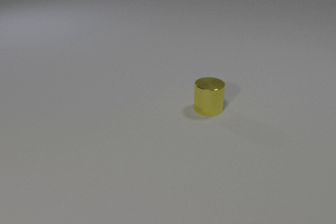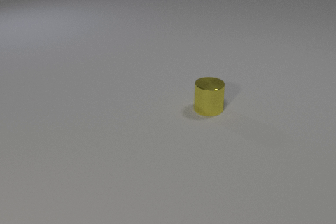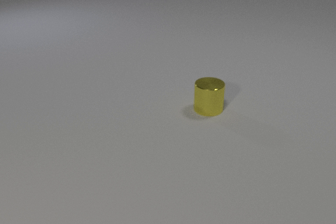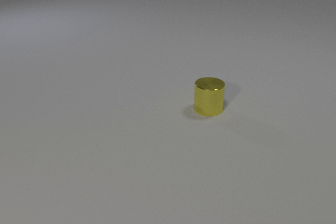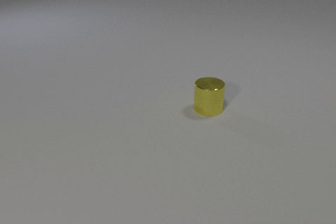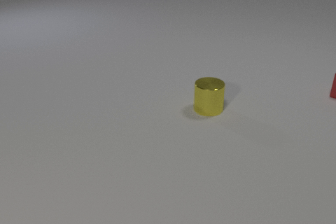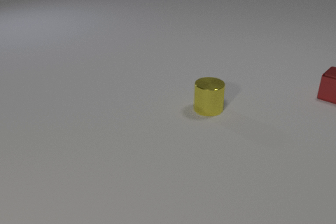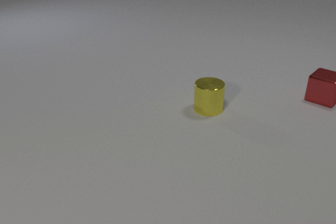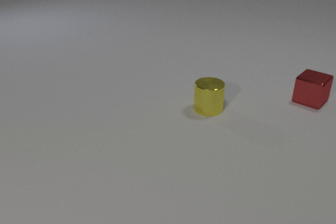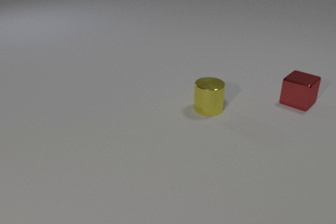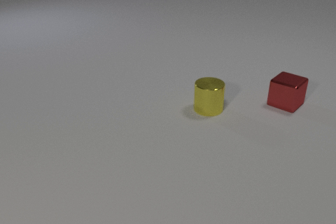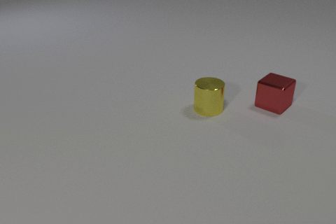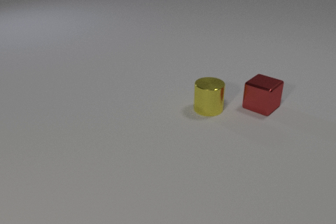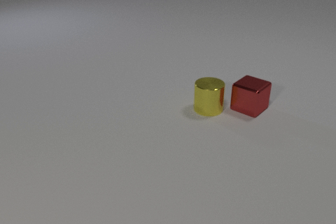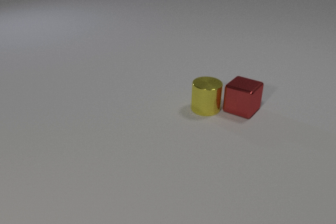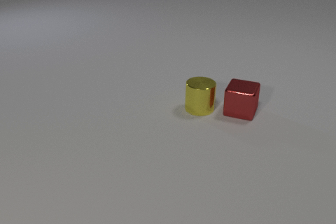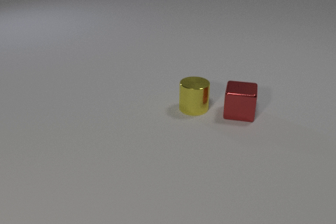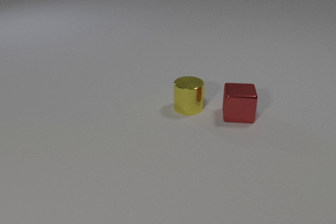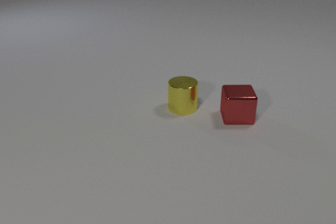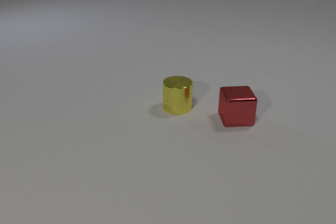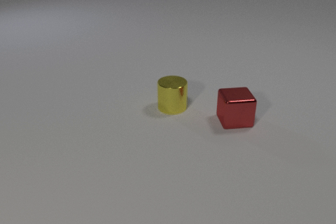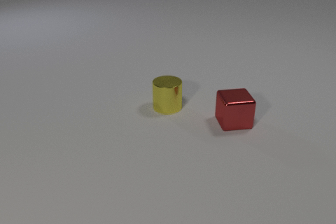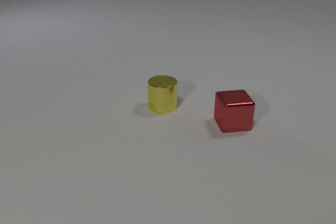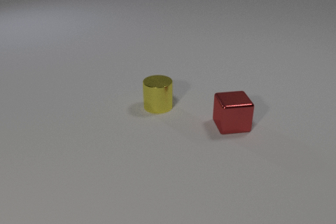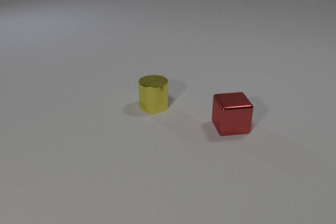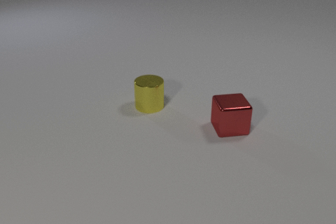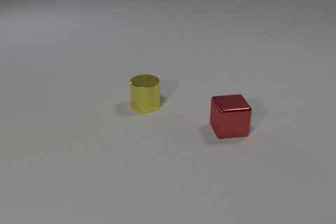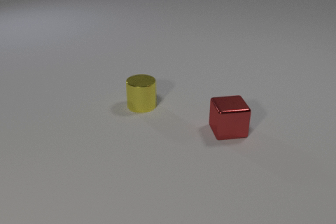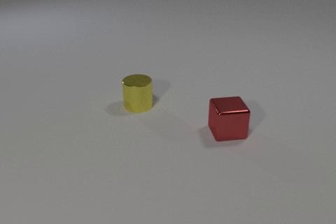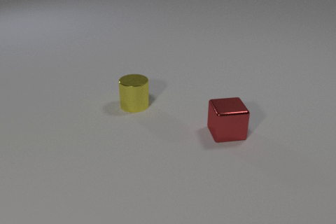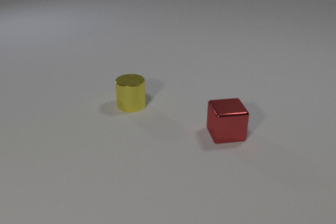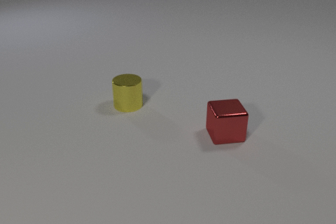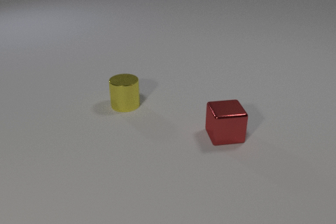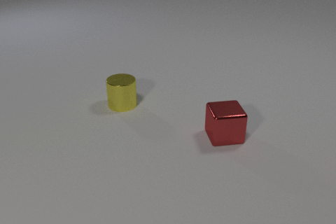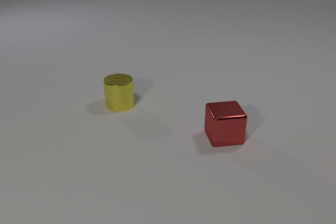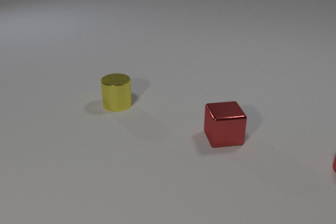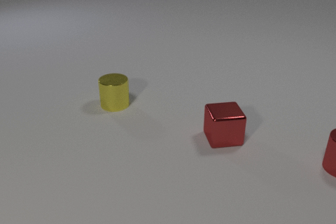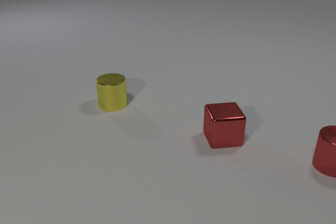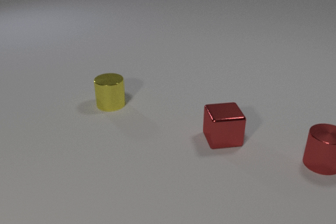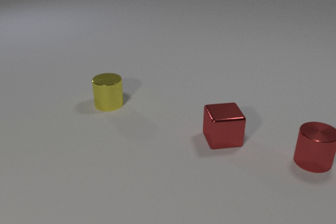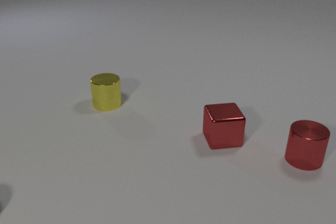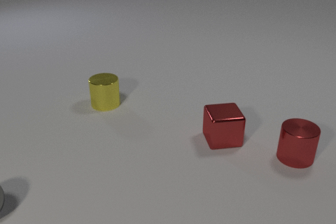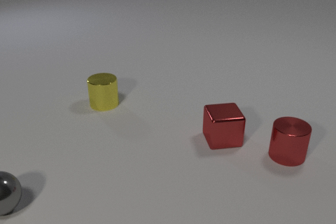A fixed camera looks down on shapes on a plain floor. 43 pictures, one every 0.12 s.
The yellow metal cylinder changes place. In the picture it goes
to the left.
The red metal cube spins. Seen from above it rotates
counterclockwise.
0.00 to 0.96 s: The red metal cube comes in at the right edge, slides to the left and toward the camera.
0.96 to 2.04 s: The red metal cube slides to the left and toward the camera, spins counterclockwise seen from above by about 30 degrees, its near face sliding to the right. The yellow metal cylinder slides to the left. The red metal cube and the yellow metal cylinder collide.
2.04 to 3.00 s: The red metal cube slides toward the camera. The yellow metal cylinder slides to the left.
3.00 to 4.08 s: The red metal cube slides toward the camera. The yellow metal cylinder slides to the left.
4.08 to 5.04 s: The yellow metal cylinder slides to the left. The red metal cylinder comes in at the right edge, slides to the left. The gray metal sphere comes in at the left edge, rolls to the right.
How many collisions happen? 1.
What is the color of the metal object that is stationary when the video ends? red.
How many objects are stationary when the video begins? 1.
